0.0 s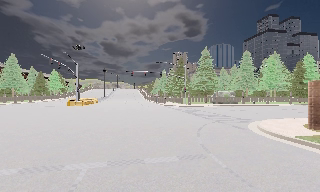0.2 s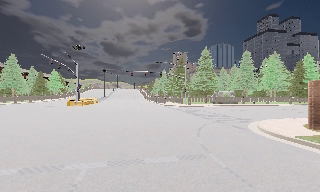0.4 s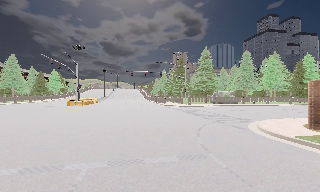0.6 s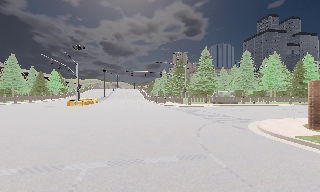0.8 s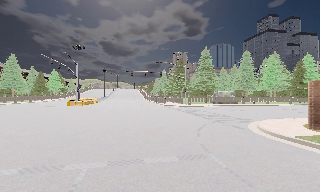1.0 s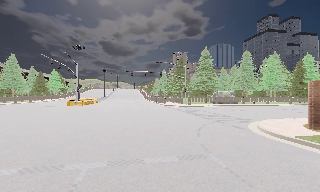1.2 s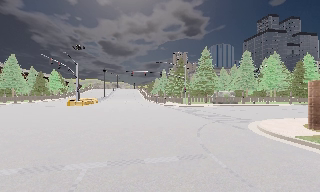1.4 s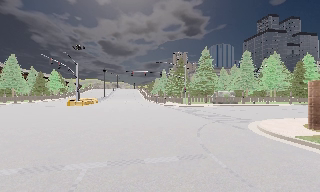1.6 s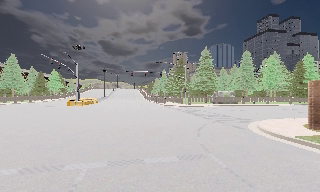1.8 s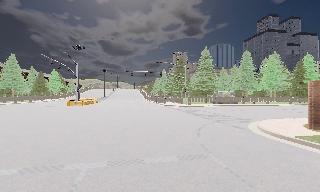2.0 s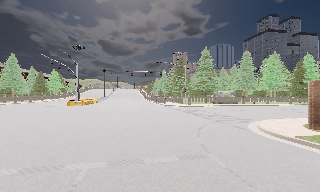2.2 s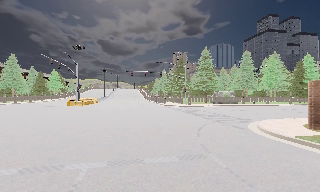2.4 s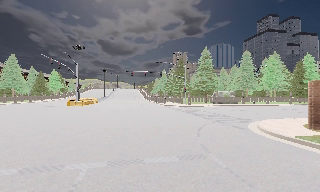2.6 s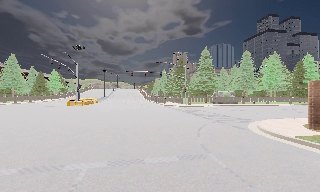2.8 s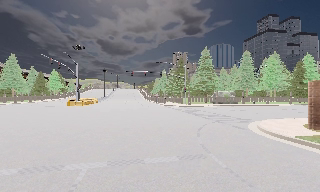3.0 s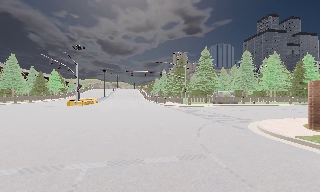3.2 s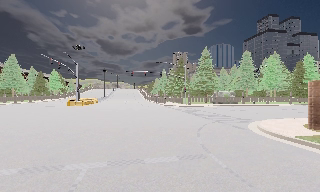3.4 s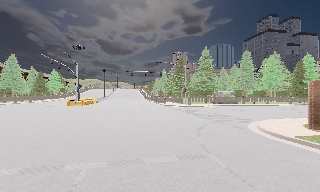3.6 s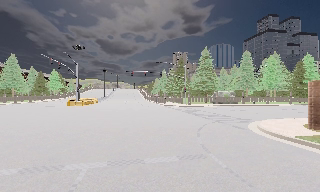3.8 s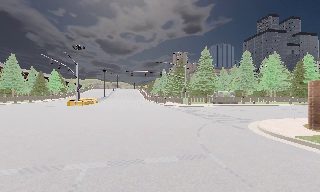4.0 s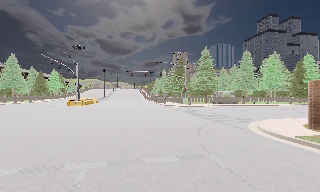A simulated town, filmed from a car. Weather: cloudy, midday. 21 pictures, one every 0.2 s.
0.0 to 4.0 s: The camera keeps its place and its aim.
The film runs forward here.
